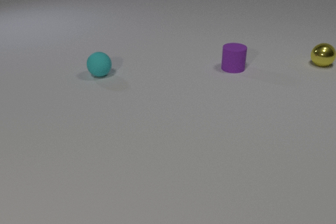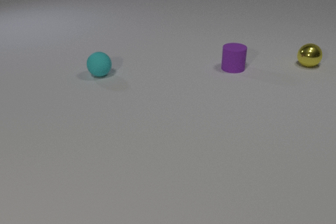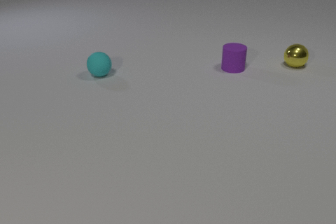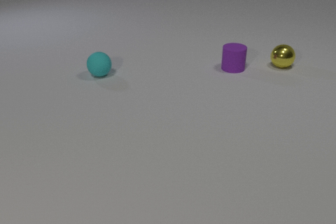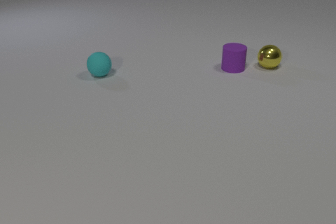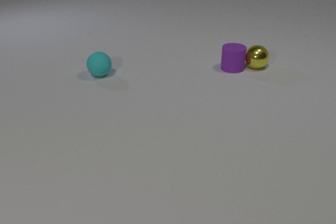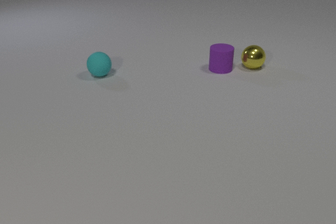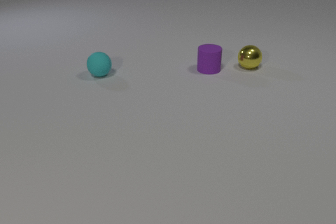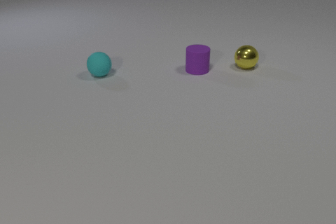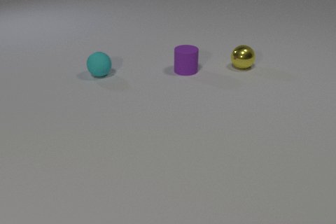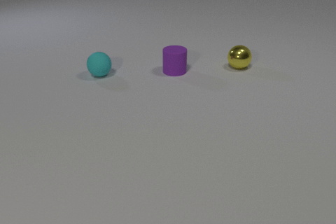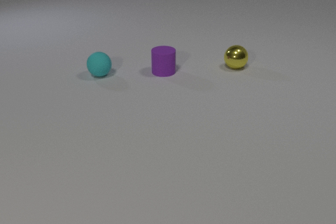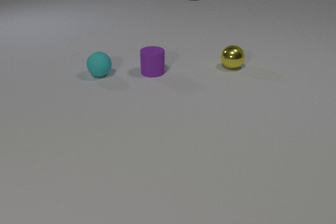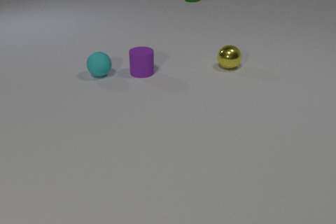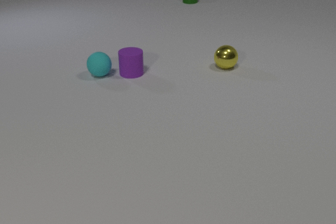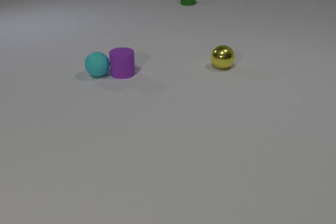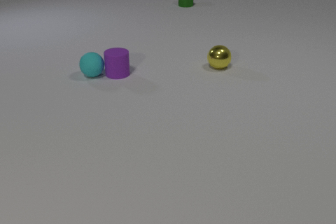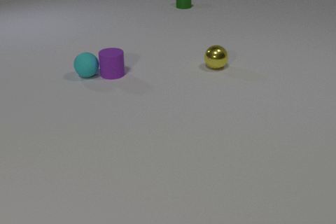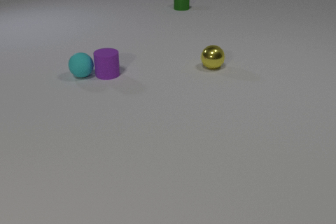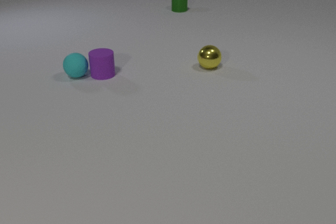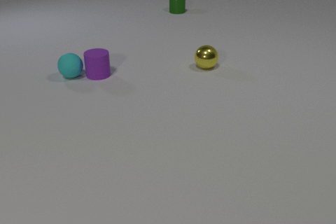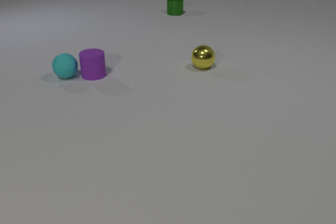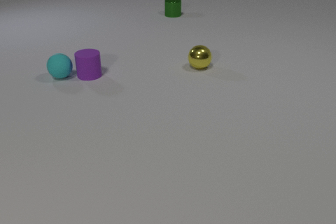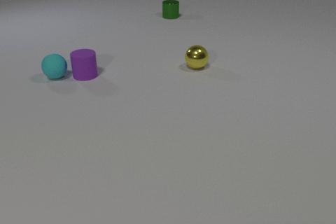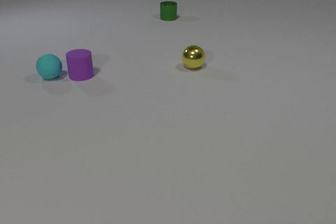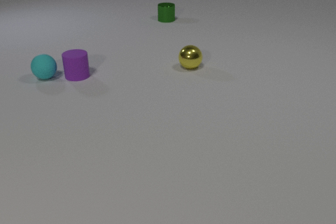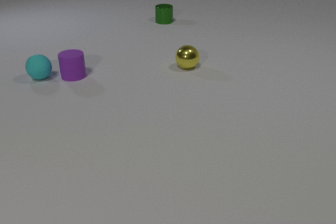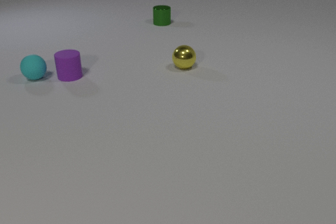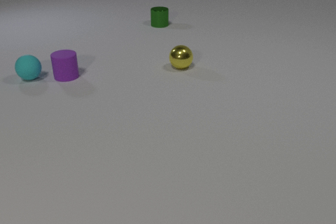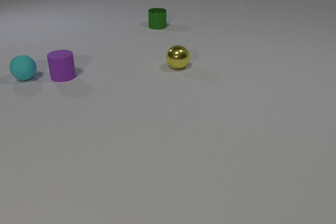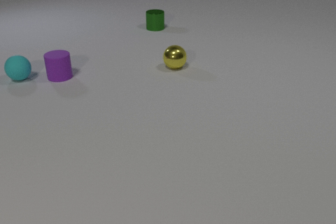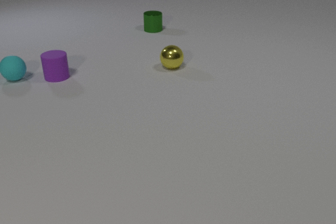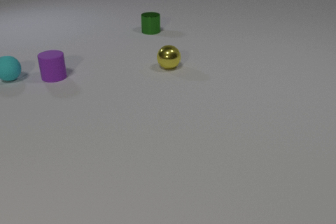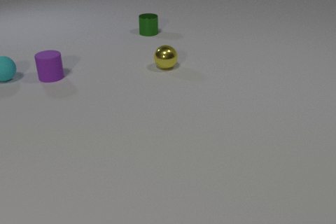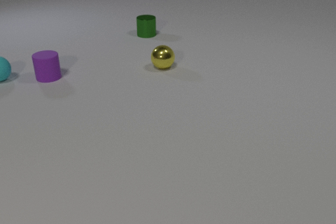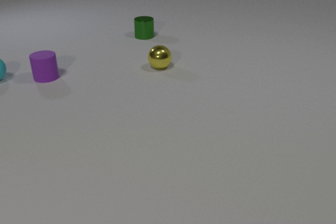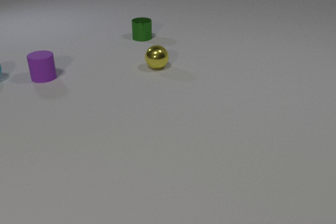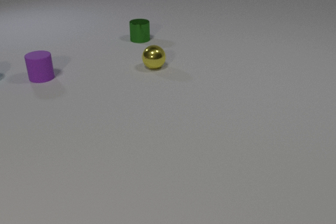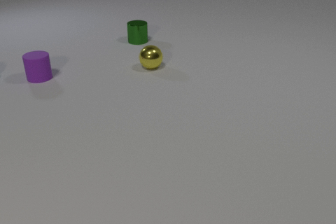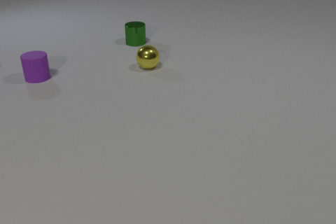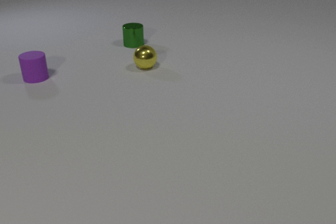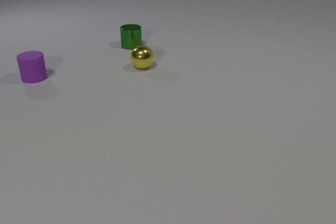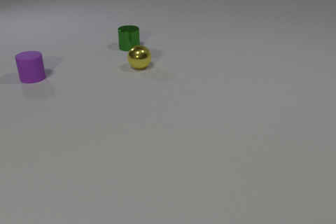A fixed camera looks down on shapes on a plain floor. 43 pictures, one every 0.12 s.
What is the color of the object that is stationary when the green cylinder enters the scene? cyan.
How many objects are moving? 4.
How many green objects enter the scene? 1.
0.00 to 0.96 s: The yellow metal sphere rolls to the left. The purple rubber cylinder slides to the left. The yellow metal sphere and the purple rubber cylinder collide.
0.96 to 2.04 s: The yellow metal sphere rolls to the left. The purple rubber cylinder slides to the left. The cyan rubber sphere rolls to the left. The green metal cylinder comes in at the top edge, slides toward the camera. The purple rubber cylinder and the cyan rubber sphere collide.
2.04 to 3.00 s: The yellow metal sphere rolls to the left. The purple rubber cylinder slides to the left. The cyan rubber sphere rolls to the left. The green metal cylinder slides toward the camera.
3.00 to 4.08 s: The yellow metal sphere rolls to the left. The purple rubber cylinder slides to the left. The cyan rubber sphere rolls to the left. The green metal cylinder slides toward the camera and to the left.
4.08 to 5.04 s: The yellow metal sphere rolls to the left. The purple rubber cylinder slides to the left. The cyan rubber sphere rolls to the left, leaves at the left edge. The green metal cylinder slides toward the camera and to the left.
